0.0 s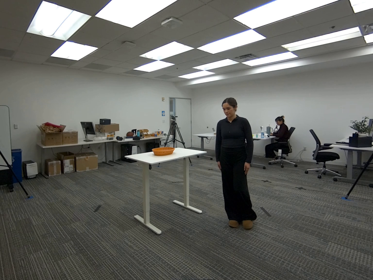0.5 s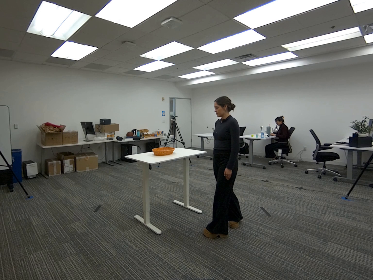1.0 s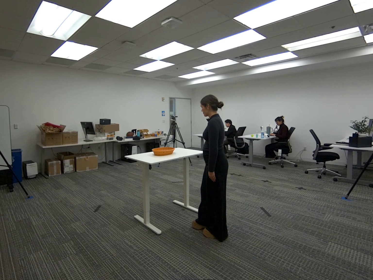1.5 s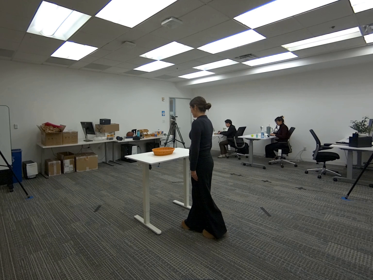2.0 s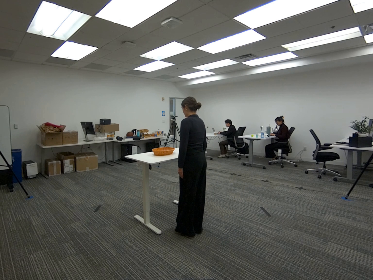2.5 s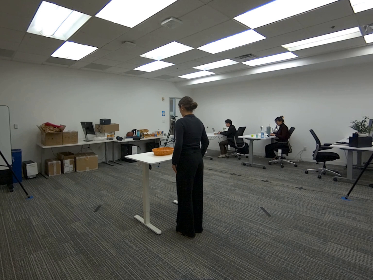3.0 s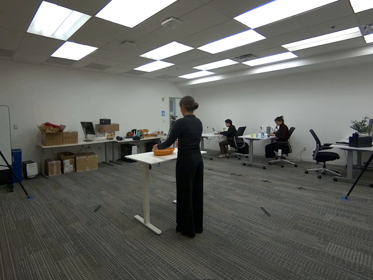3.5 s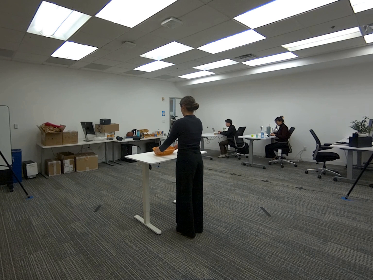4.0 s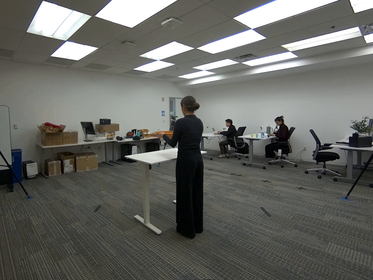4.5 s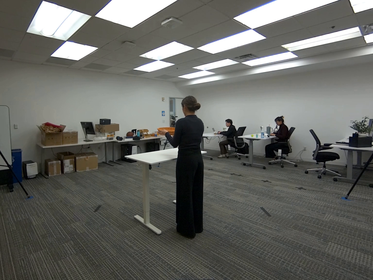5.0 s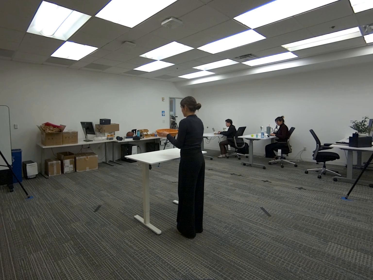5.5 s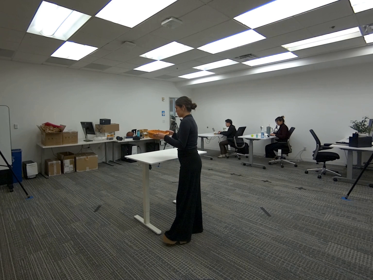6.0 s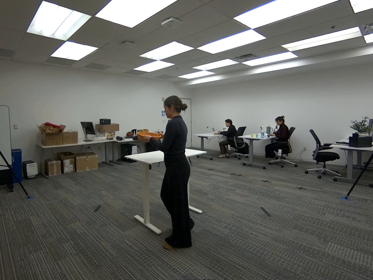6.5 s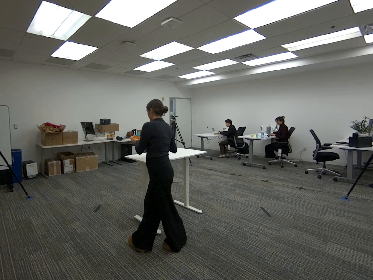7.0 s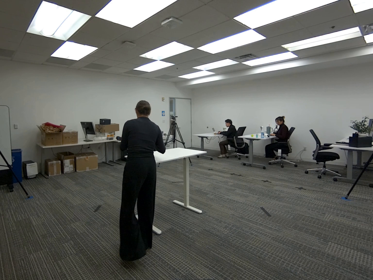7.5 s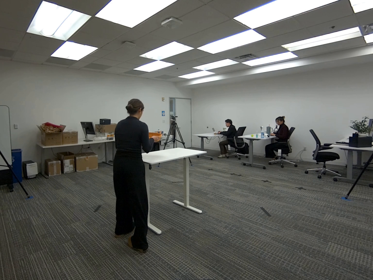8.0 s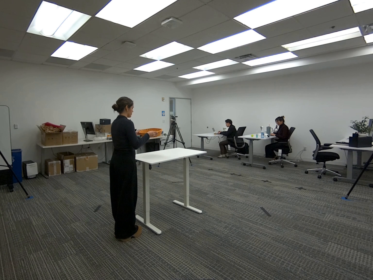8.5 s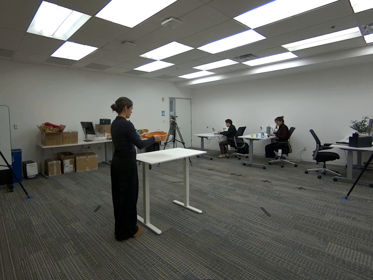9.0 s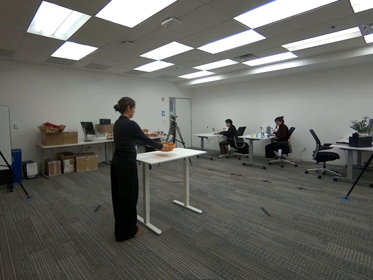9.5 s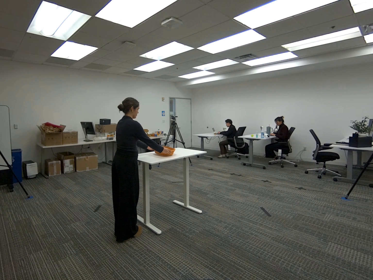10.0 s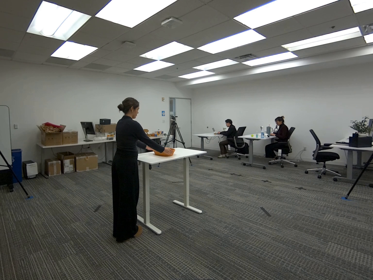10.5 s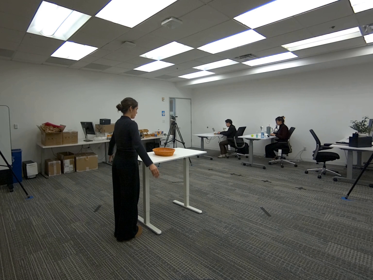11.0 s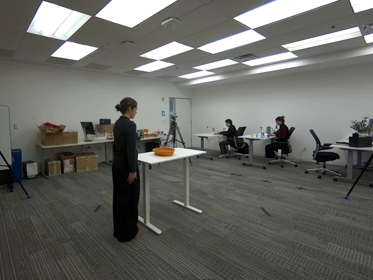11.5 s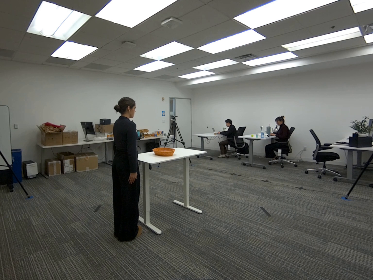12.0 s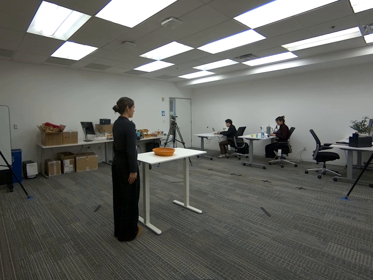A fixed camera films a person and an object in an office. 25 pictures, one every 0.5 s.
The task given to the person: Walk to the woven basket on the desk, use your both hands to pick up the basket, and place the basket back on the desk.
